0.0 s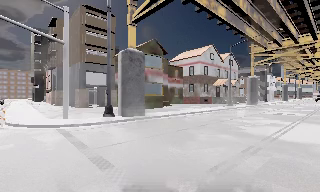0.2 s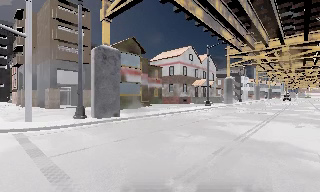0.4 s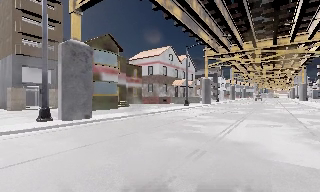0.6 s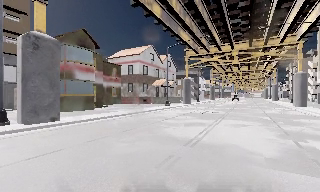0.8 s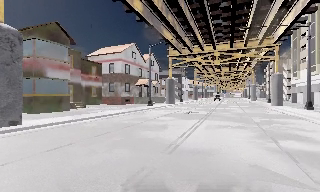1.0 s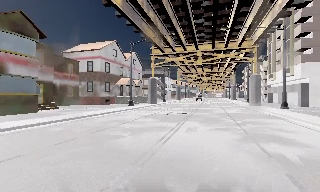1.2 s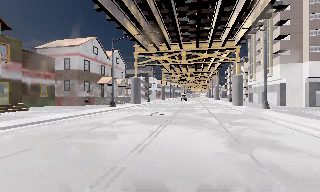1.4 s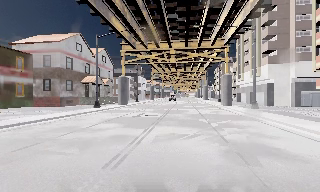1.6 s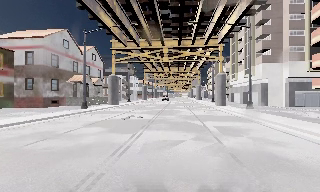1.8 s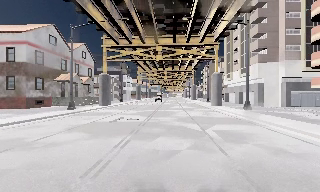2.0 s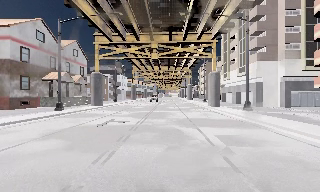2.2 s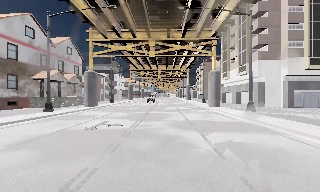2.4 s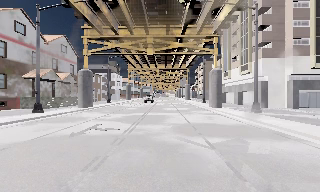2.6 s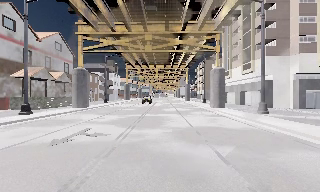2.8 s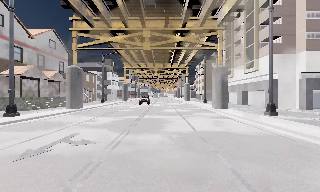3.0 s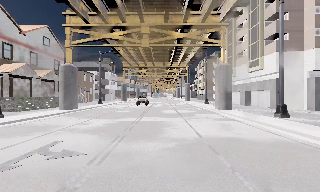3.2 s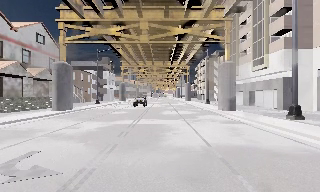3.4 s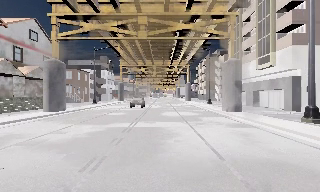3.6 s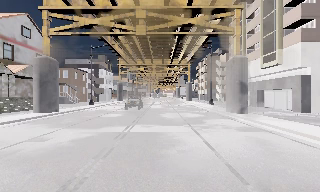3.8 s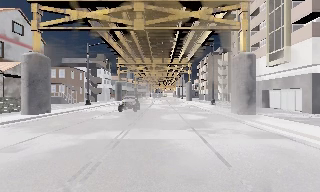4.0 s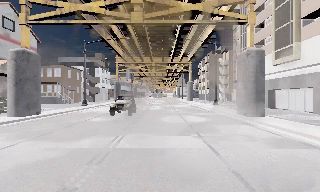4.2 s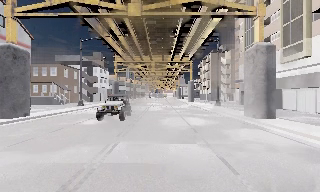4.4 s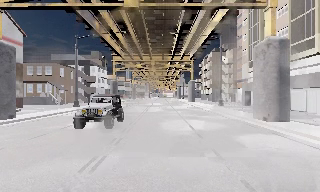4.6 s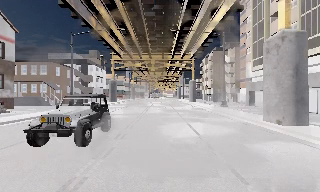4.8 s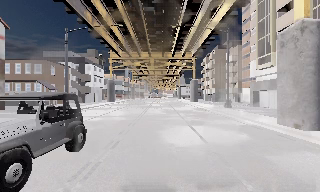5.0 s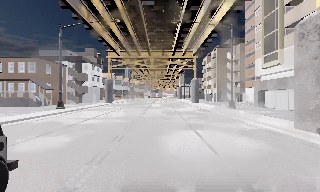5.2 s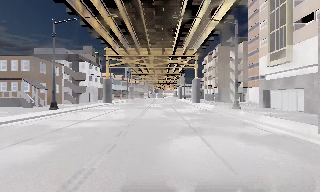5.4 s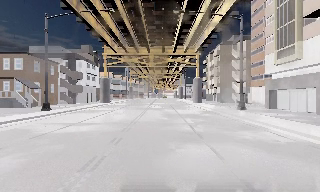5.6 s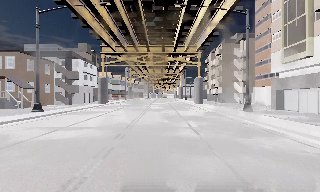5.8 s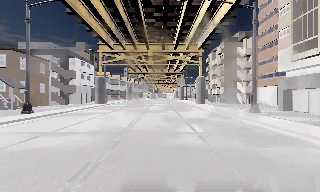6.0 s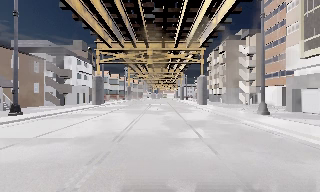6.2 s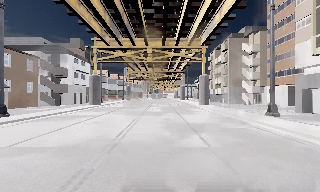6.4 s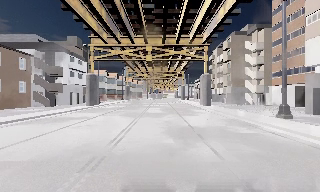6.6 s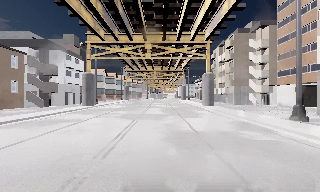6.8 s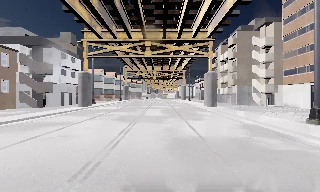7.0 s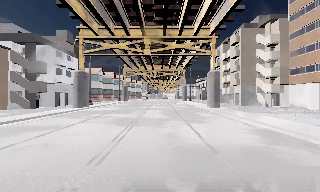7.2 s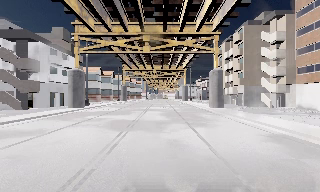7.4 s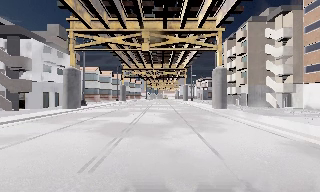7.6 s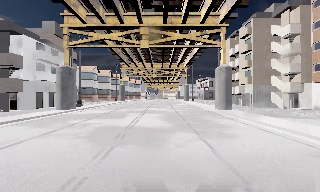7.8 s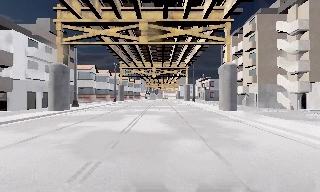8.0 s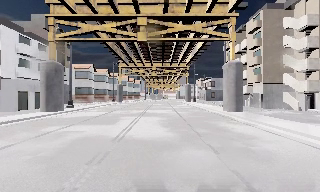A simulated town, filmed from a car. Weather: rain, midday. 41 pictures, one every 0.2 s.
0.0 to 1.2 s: The scene slides to the left, as the camera pans about 35 degrees to its right. It travels forward and to its right, about 4.5 m. It gains speed.
1.2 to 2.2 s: The camera pans to its right, which is clockwise from overhead, by about 10 degrees. It travels forward, about 6 m, so what stands in front looms larger.
2.2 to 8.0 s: The camera travels forward, about 35 m, so what stands in front looms larger.
The film runs forward here.
